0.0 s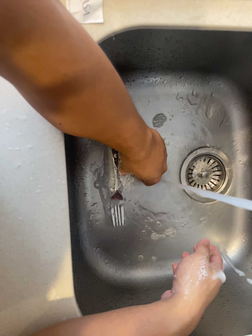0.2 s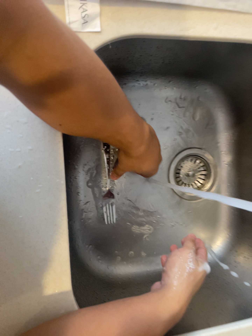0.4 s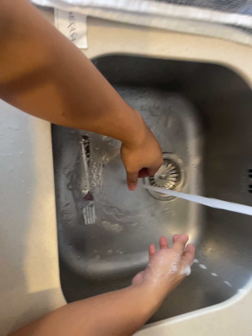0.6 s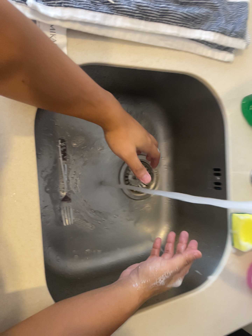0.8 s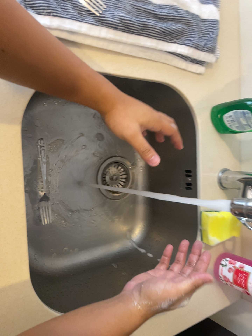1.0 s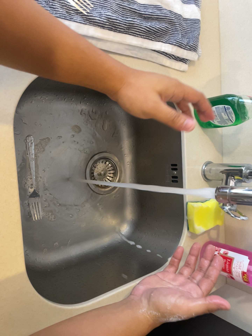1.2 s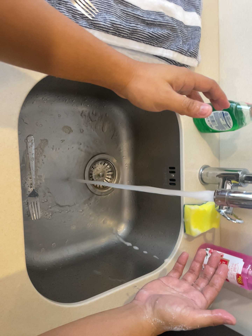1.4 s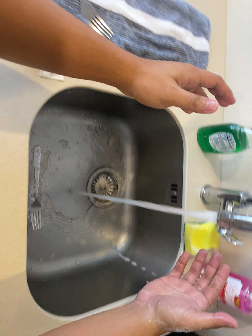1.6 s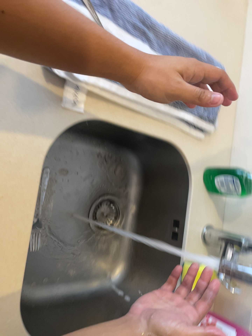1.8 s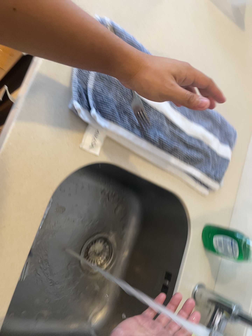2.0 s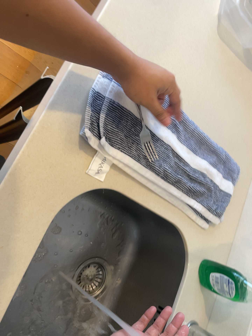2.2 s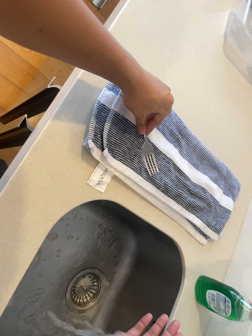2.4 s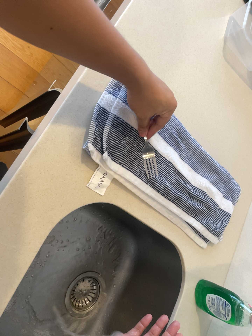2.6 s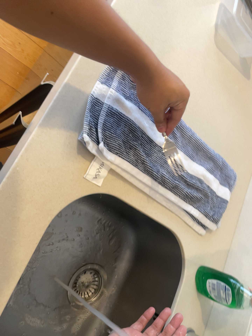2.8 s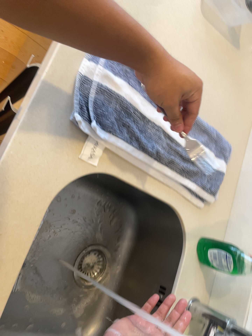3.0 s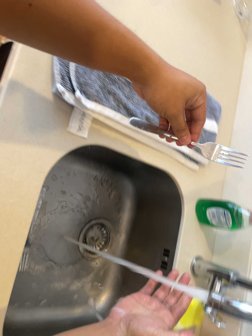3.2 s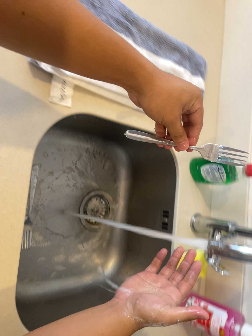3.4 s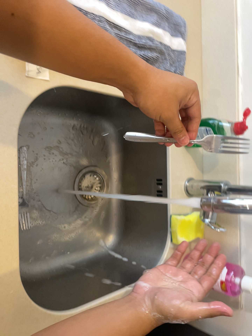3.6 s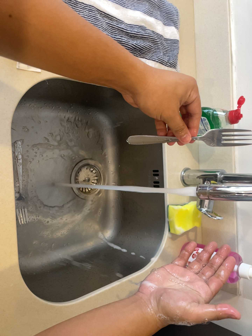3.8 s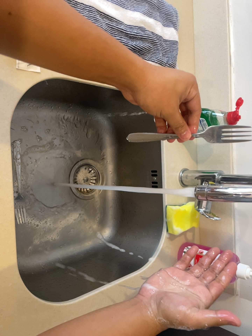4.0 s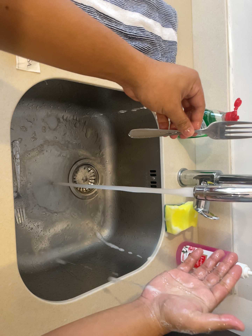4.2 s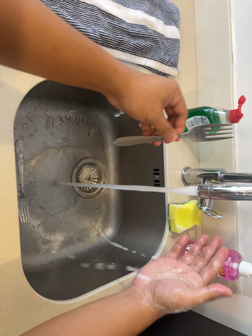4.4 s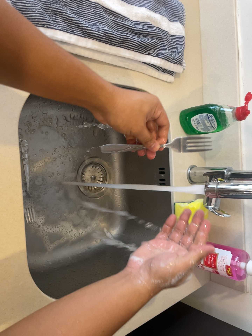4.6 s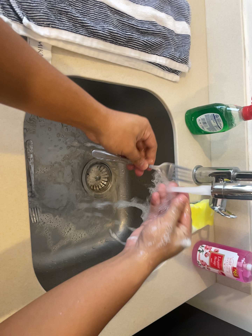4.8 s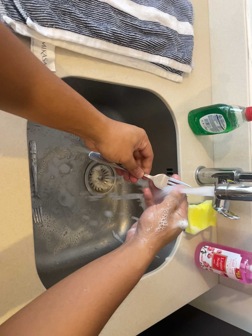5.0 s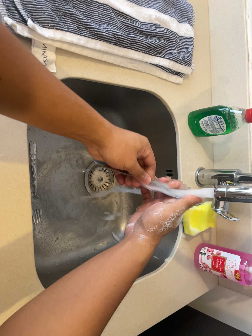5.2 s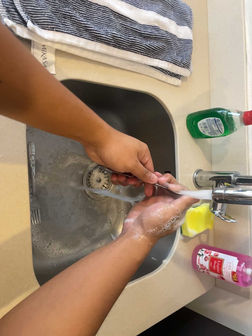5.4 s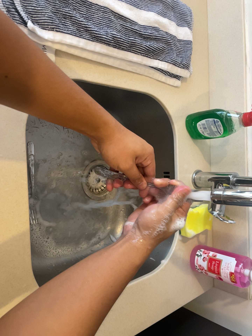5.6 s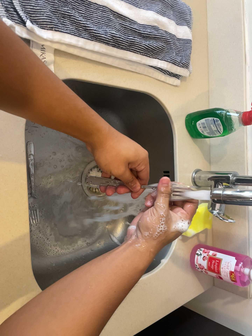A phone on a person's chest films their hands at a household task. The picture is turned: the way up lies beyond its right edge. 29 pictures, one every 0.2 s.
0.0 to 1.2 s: The scene slides to the left, as the camera pans about 30 degrees to its right. It travels backward and to its left, about 16 cm, so what stands in front gets smaller.
1.2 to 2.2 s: The camera travels toward the top of its view, about 9 cm, so close, fixed things drift downward. Its aim tips toward the top of its view by about 20 degrees, and the scene shifts downward. It rolls about its line of sight by about 30 degrees, and the scene rotates clockwise.
2.2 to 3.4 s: The camera travels toward the bottom of its view, about 8 cm, so close, fixed things drift upward. Its aim tips toward the bottom of its view by about 20 degrees, and the scene shifts upward. It rolls about its line of sight by about 25 degrees, and the scene rotates counterclockwise.
3.4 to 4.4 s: The camera shifts only a little, or ends up much as it began.
4.4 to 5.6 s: The camera keeps its place and its aim.
The film runs backward here.
